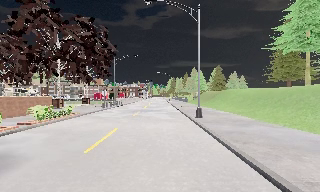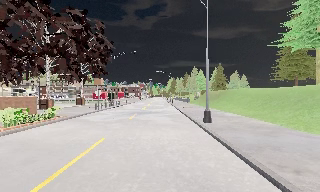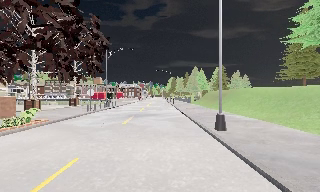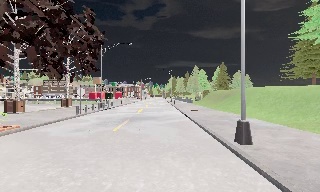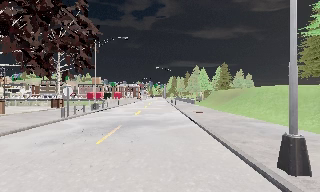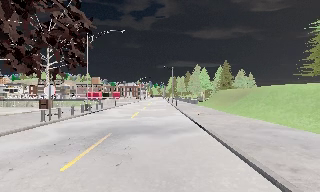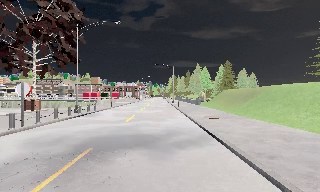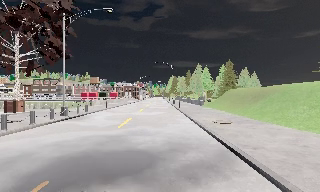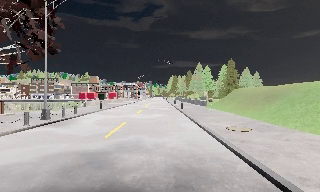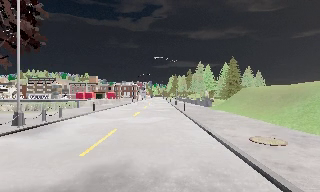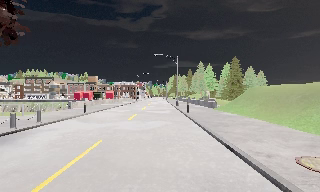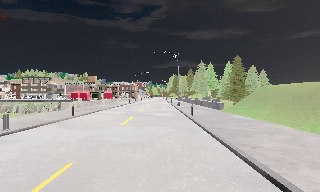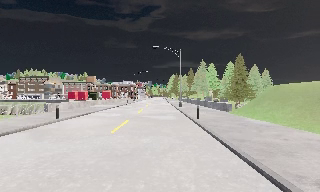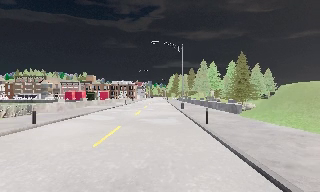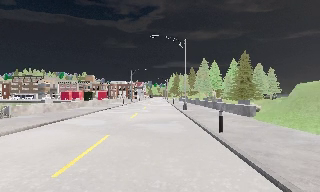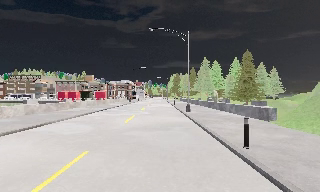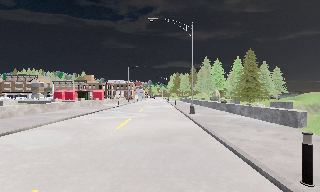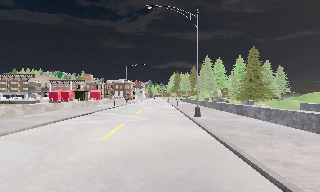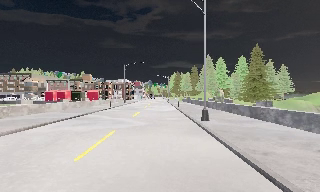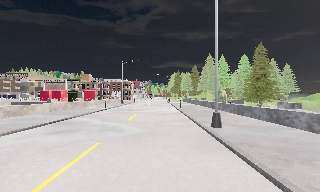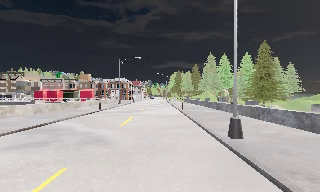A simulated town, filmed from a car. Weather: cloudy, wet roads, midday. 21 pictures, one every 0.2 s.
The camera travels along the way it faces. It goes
forward.
0.0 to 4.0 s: The camera travels forward, about 35 m, so what stands in front looms larger.
The film runs forward here.
